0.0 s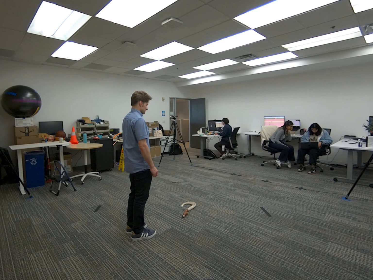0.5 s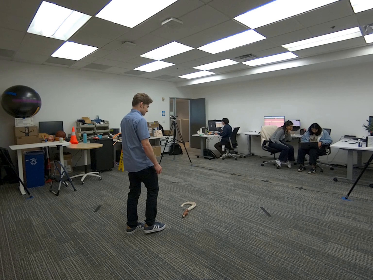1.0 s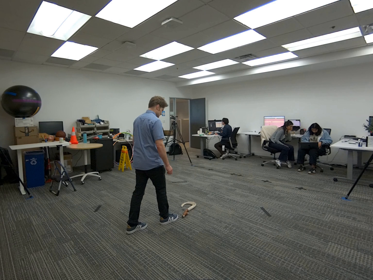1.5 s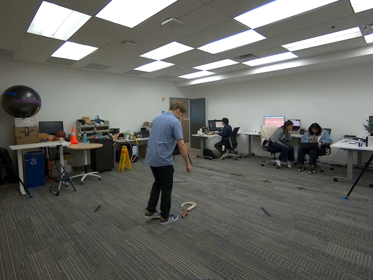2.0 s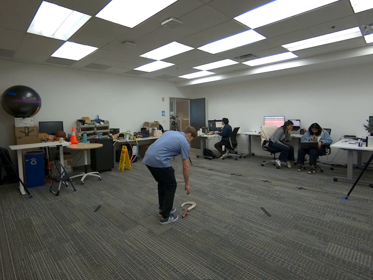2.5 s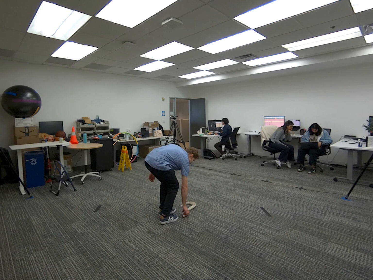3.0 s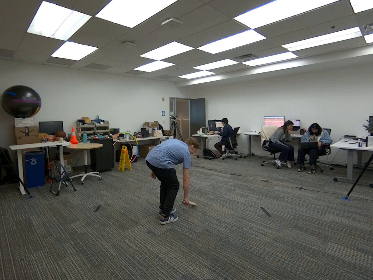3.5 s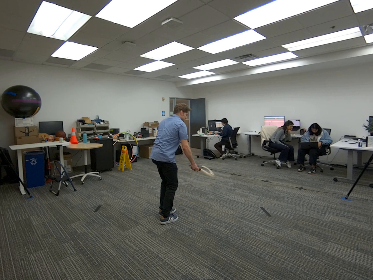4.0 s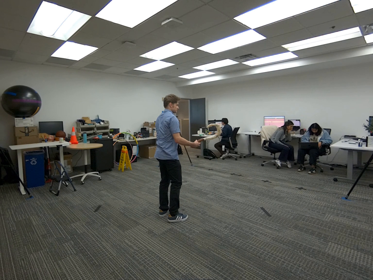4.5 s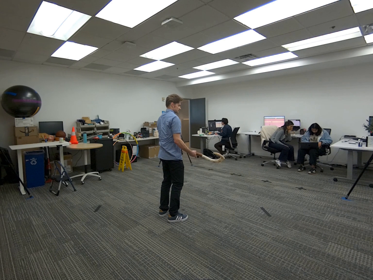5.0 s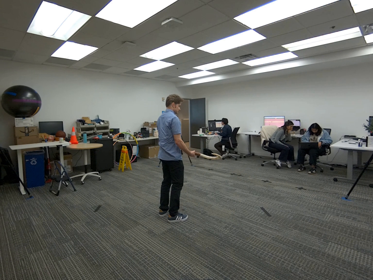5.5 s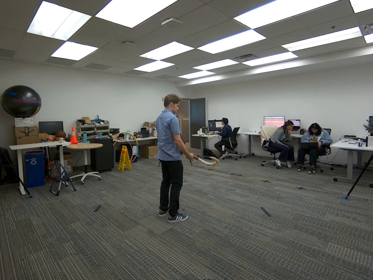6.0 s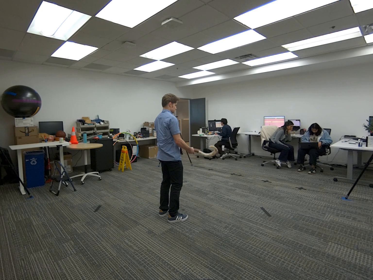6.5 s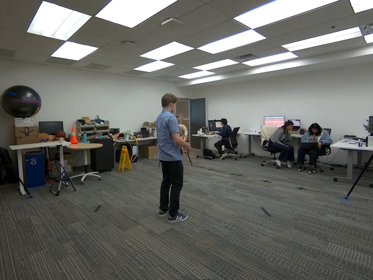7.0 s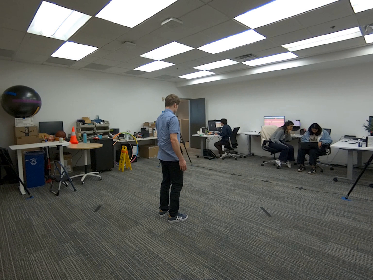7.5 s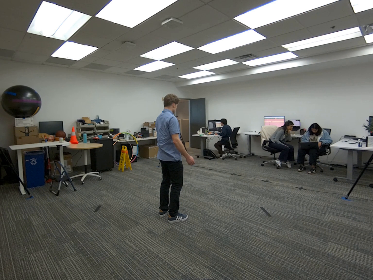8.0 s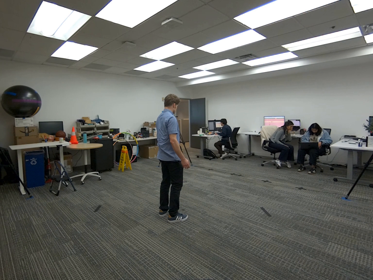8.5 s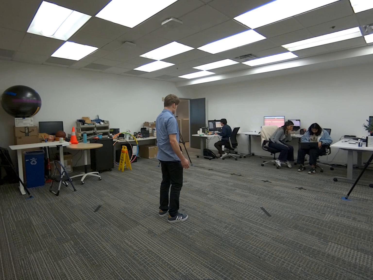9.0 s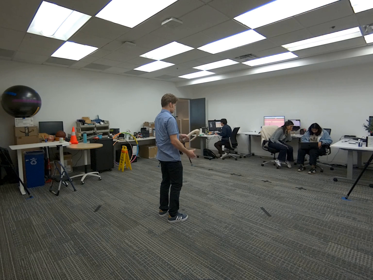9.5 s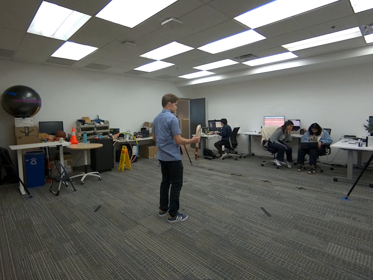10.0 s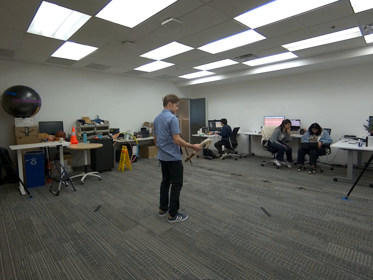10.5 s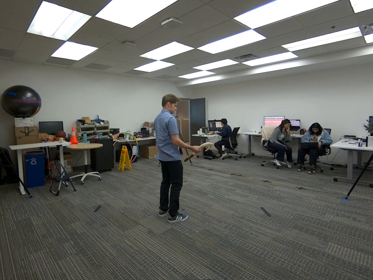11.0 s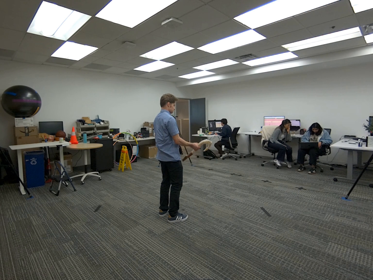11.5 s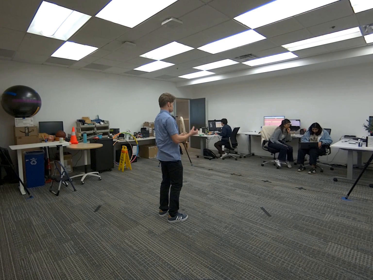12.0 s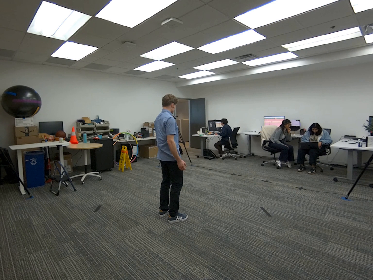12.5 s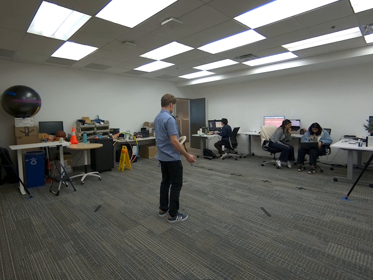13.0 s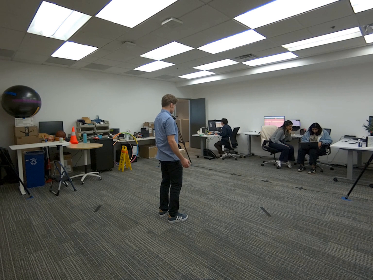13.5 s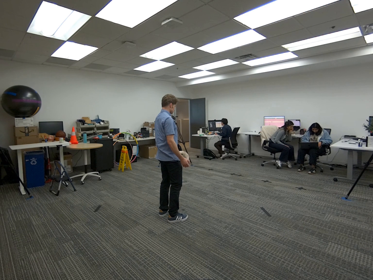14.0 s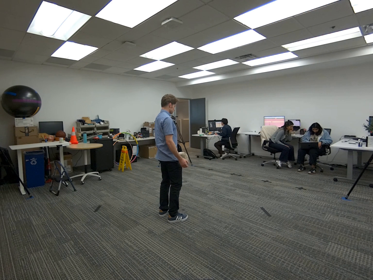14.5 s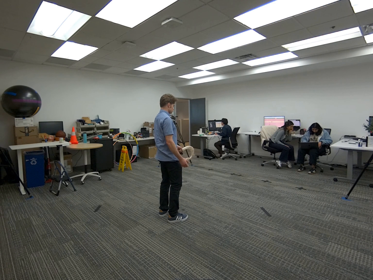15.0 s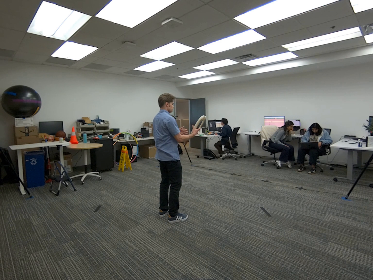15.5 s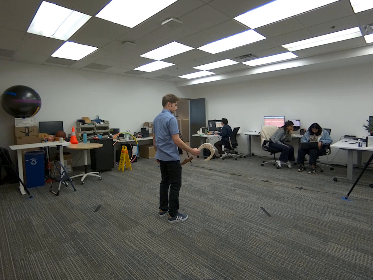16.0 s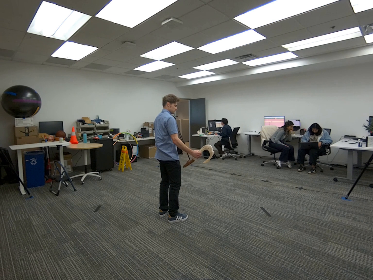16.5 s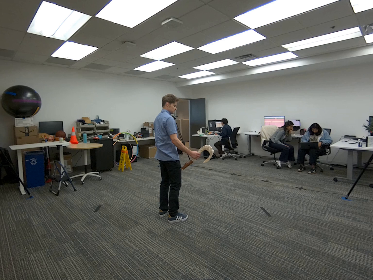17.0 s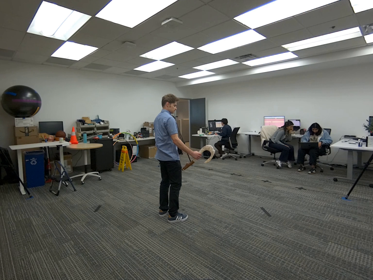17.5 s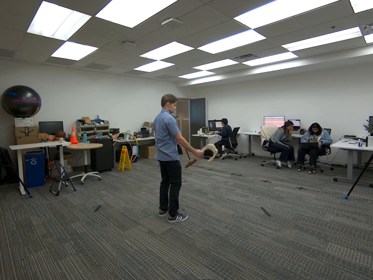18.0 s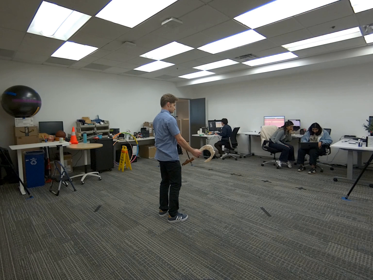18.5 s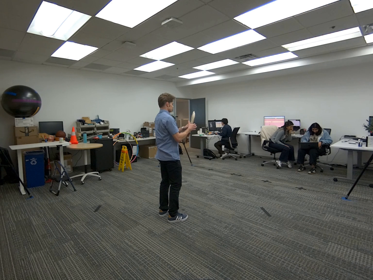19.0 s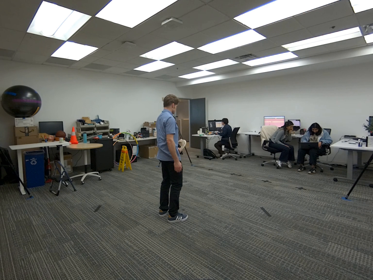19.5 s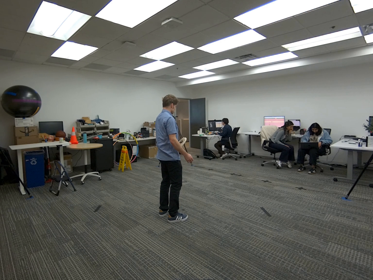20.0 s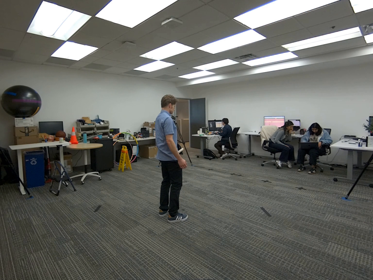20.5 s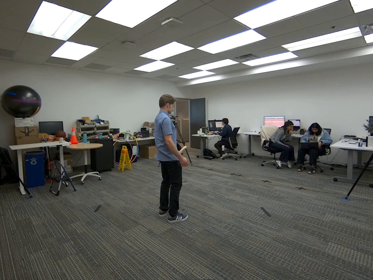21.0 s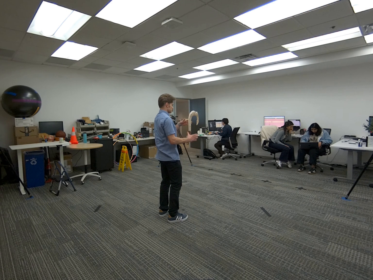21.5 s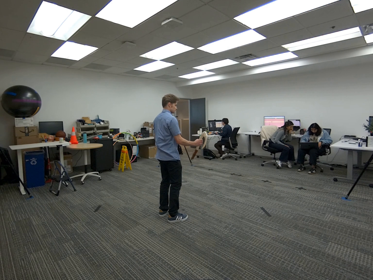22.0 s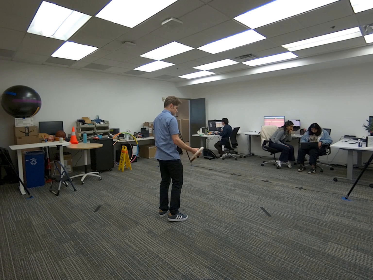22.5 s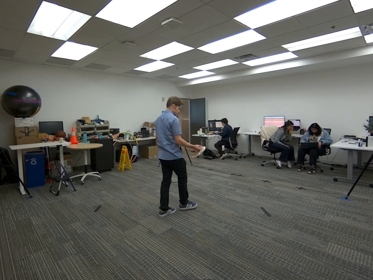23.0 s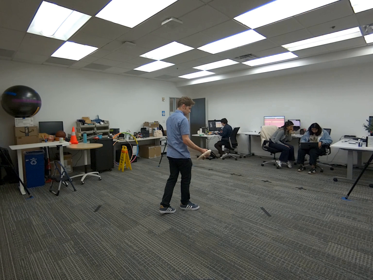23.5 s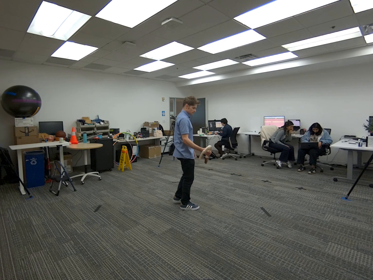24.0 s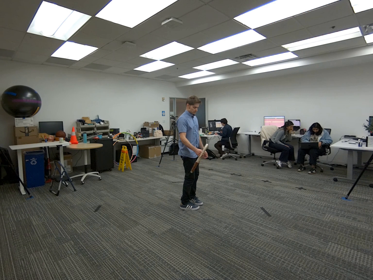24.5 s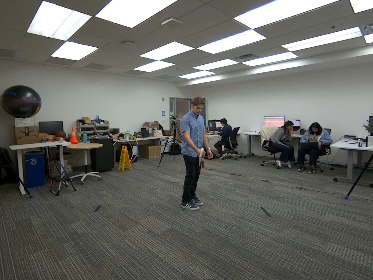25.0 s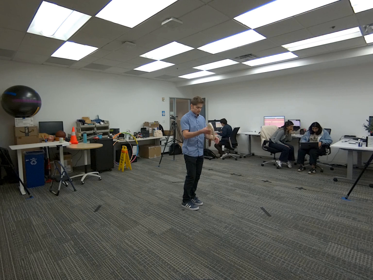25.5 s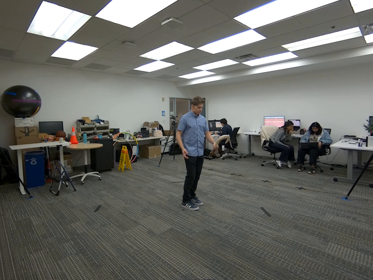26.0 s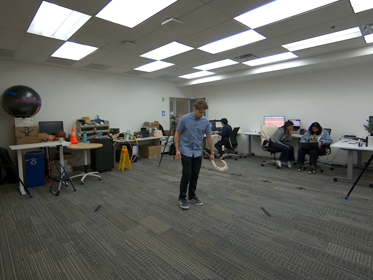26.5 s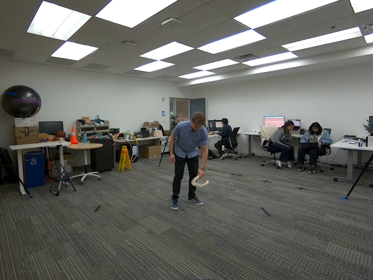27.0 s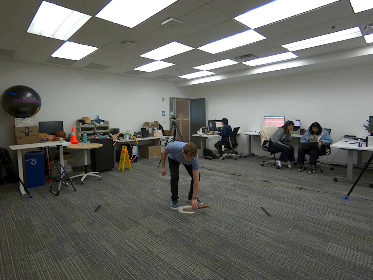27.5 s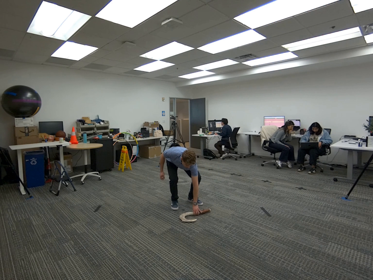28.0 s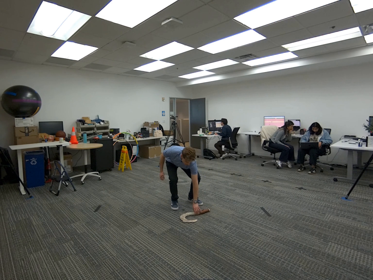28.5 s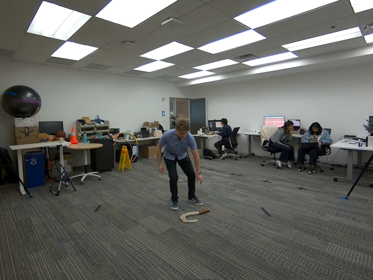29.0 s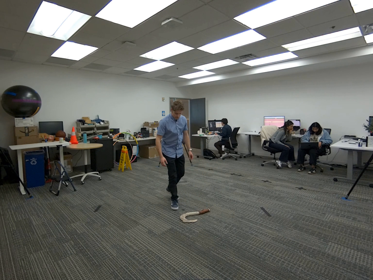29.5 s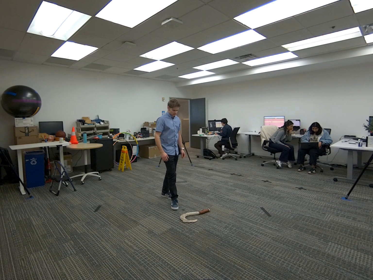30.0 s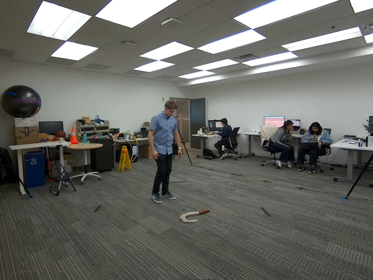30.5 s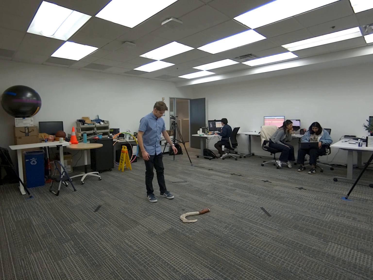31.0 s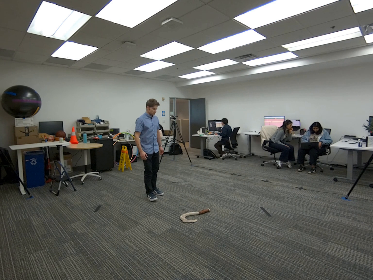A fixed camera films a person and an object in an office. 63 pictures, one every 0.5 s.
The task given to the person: Walk over to the Big Fish Hook on the ground and using your left hand pik up the Big Fish Hook and toss it over to your right hand. Toss the Big Fish Hook back and forth and then place on the ground when complete.
